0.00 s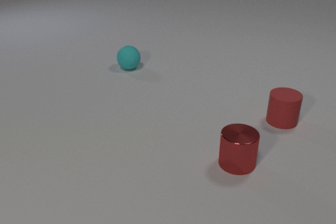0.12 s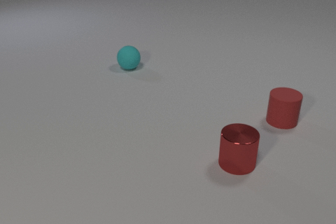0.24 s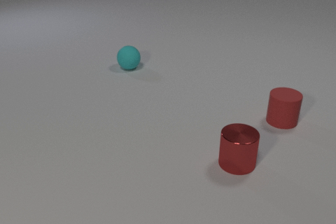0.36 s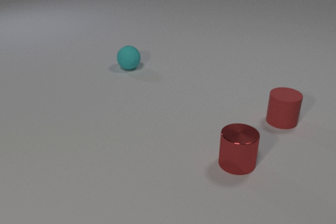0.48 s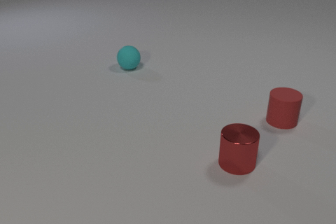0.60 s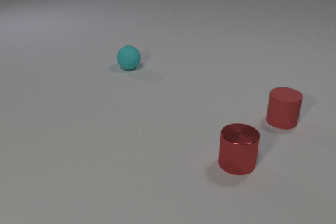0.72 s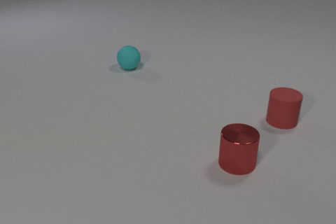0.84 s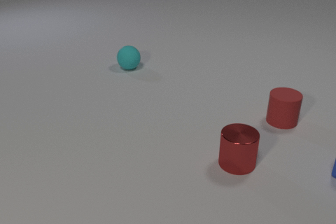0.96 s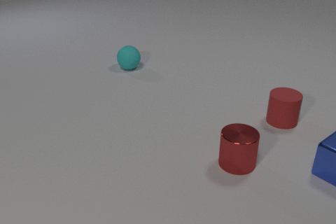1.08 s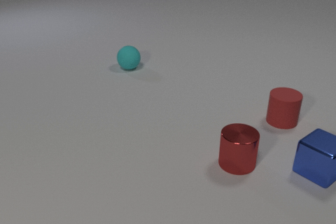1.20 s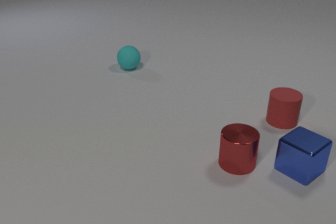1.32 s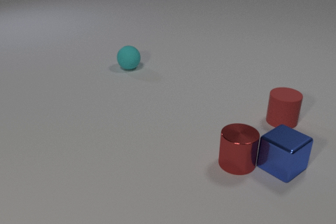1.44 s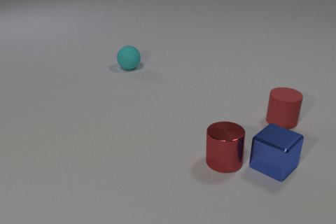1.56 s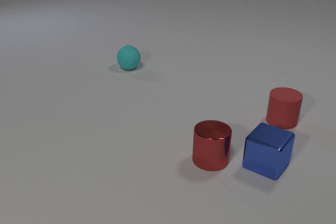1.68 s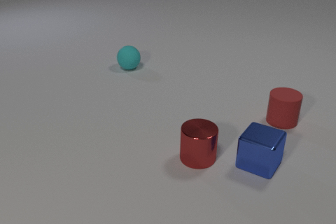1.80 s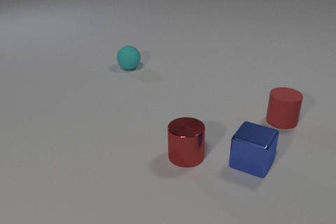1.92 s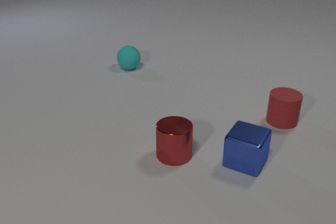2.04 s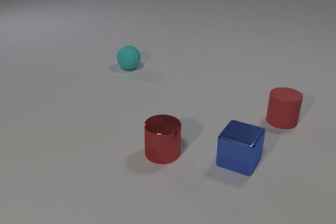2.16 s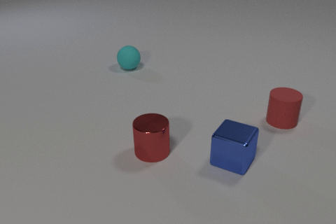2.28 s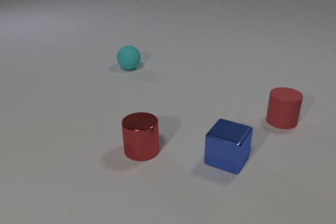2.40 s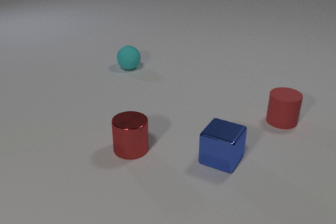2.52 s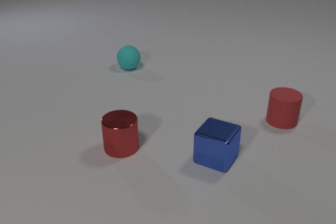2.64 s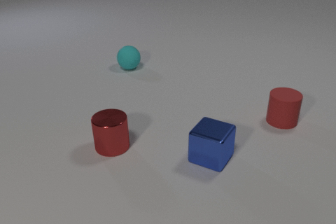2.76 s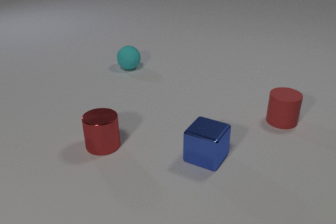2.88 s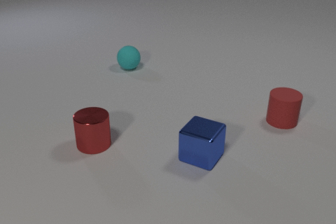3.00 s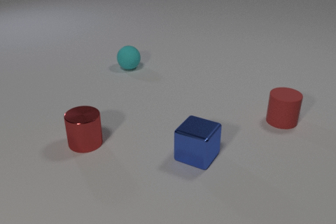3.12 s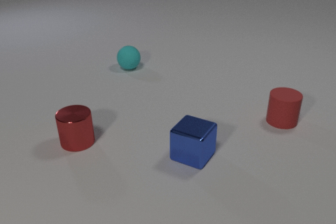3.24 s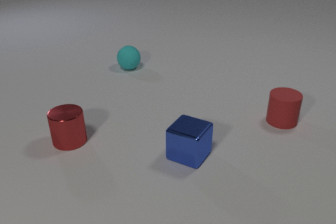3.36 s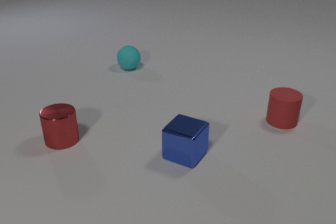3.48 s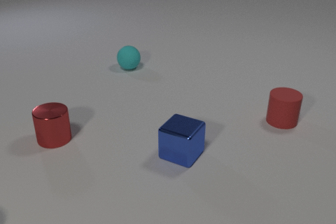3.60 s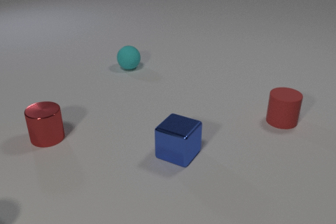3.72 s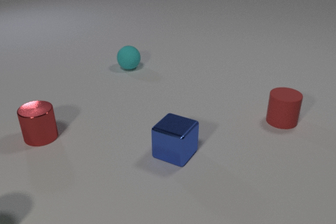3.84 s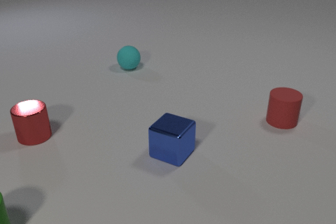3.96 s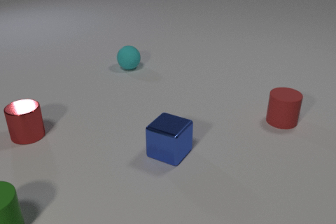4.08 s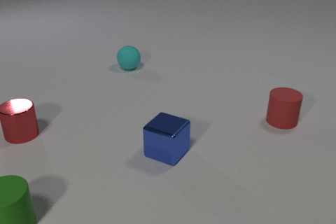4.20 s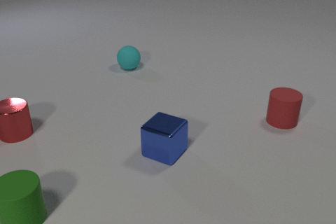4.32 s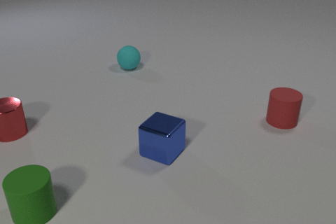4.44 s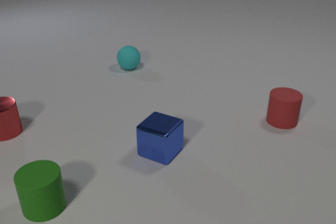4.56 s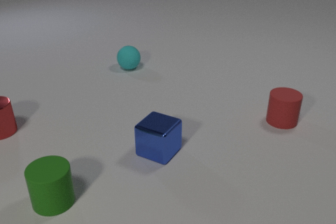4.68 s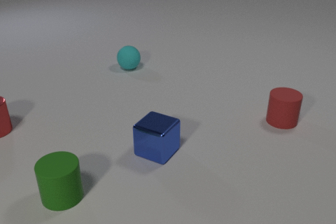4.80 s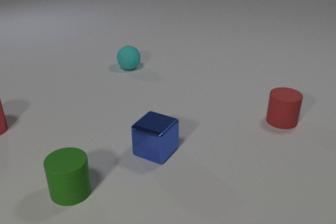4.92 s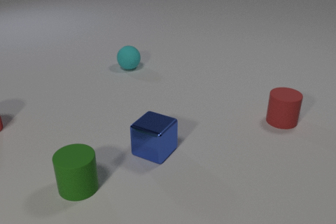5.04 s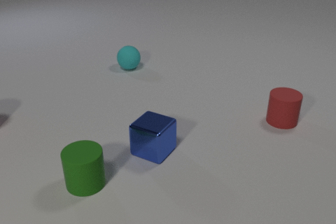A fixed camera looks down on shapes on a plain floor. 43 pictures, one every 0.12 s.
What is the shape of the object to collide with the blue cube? cylinder.
Are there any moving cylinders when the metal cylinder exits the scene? yes.
How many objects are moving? 3.
0.00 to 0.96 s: The blue metal cube comes in at the right edge, slides to the left.
0.96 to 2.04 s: The blue metal cube slides to the left. The red metal cylinder slides to the left. The blue metal cube and the red metal cylinder collide.
2.04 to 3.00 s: The blue metal cube slides to the left. The red metal cylinder slides to the left.
3.00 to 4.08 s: The blue metal cube slides to the left. The red metal cylinder slides to the left and away from the camera. The green rubber cylinder comes in at the left edge, slides to the right.
4.08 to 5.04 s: The blue metal cube slides to the left. The red metal cylinder slides to the left and away from the camera, leaves at the left edge. The green rubber cylinder slides to the right and away from the camera.
